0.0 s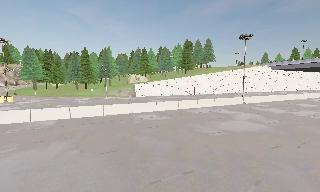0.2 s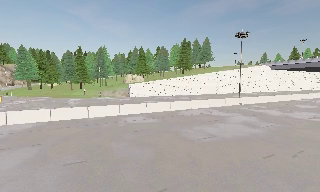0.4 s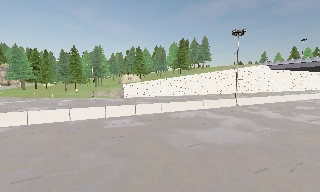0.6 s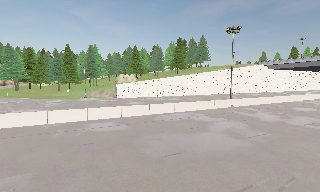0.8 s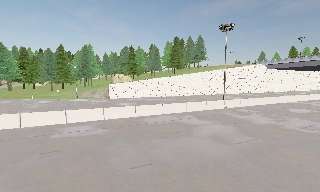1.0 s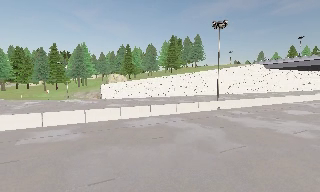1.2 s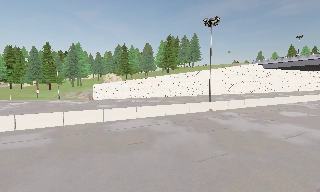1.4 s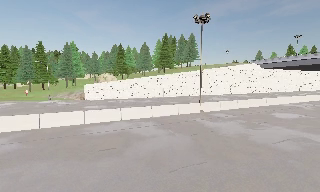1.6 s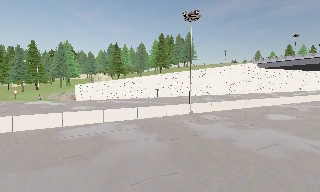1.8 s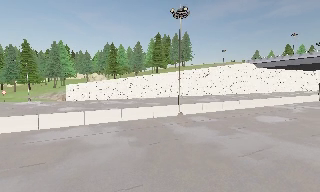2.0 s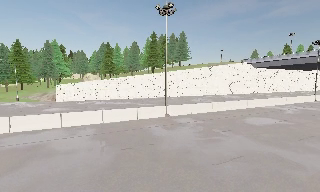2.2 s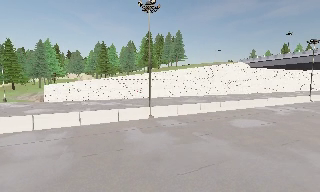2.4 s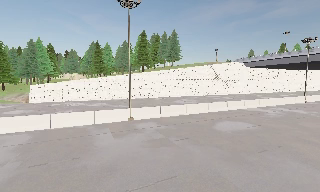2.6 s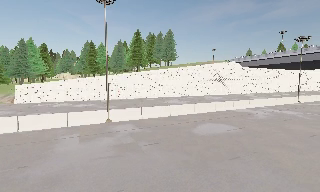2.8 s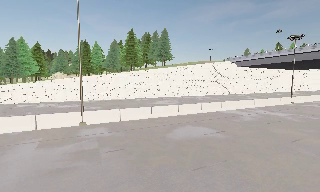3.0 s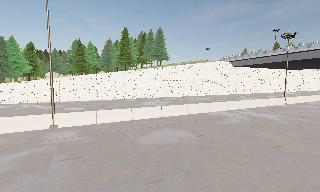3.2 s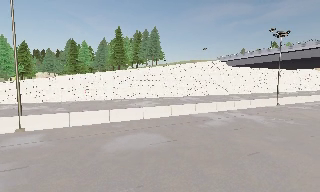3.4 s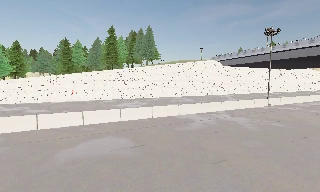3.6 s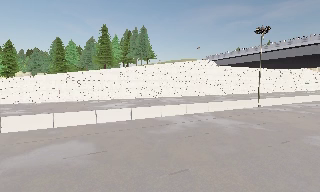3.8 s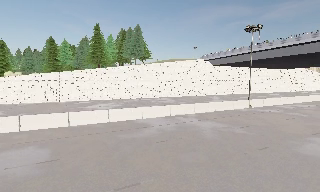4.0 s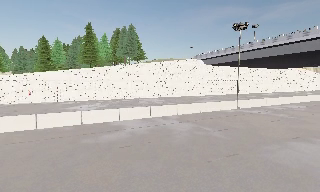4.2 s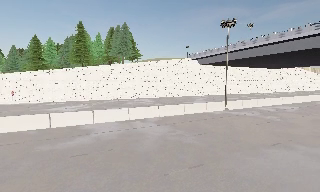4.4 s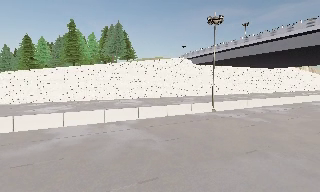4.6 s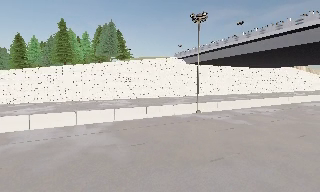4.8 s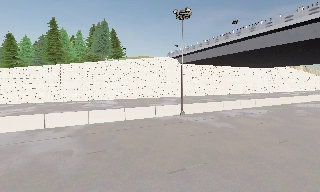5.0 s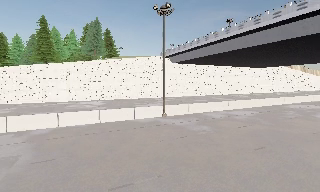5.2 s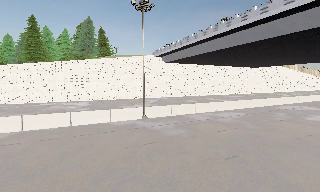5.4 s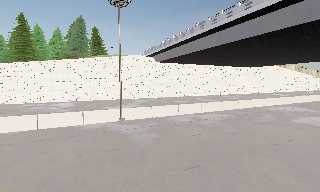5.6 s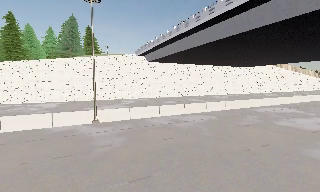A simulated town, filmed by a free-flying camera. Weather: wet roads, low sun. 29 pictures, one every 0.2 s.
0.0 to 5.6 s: The camera travels to its right and forward, about 60 m, so close, fixed things drift to the left.
The film runs forward here.
